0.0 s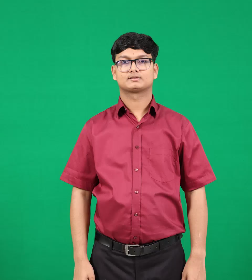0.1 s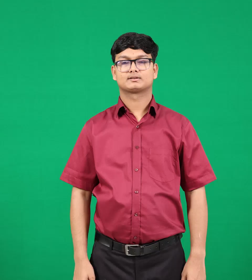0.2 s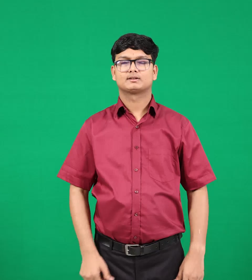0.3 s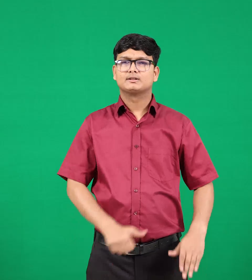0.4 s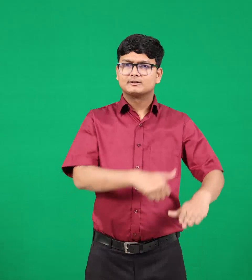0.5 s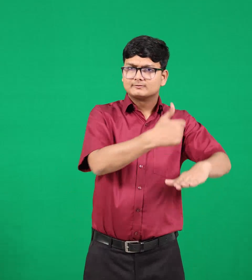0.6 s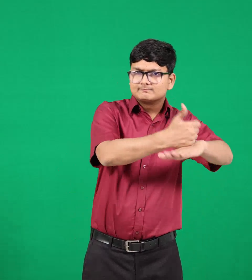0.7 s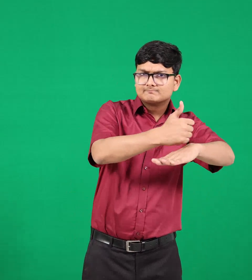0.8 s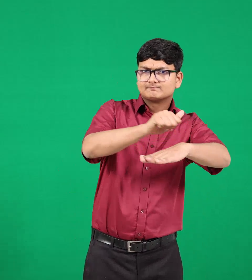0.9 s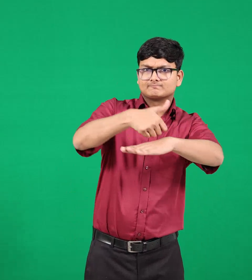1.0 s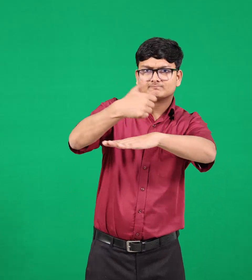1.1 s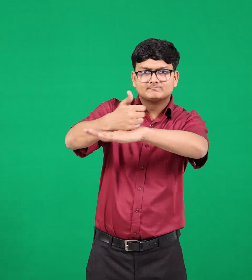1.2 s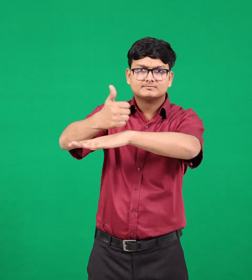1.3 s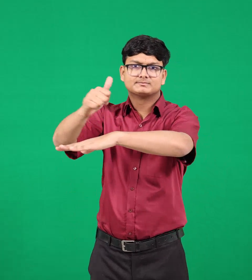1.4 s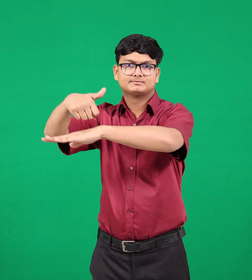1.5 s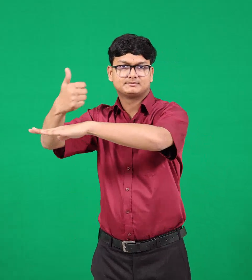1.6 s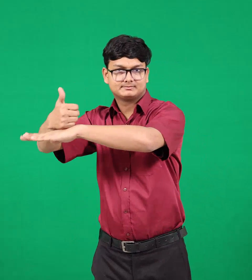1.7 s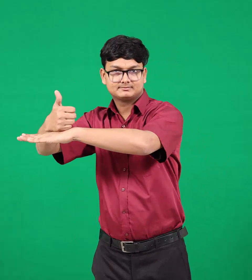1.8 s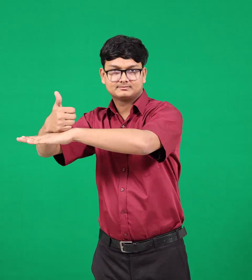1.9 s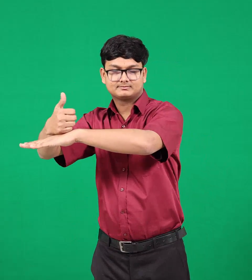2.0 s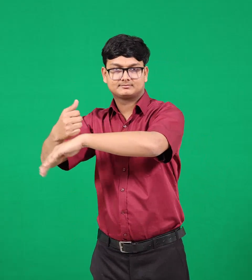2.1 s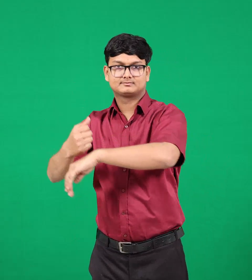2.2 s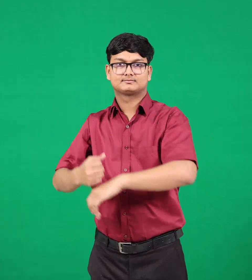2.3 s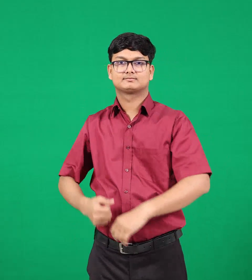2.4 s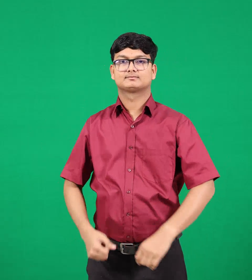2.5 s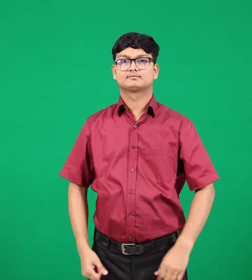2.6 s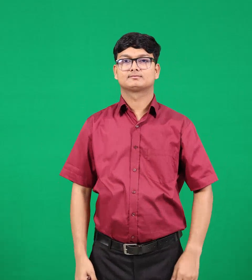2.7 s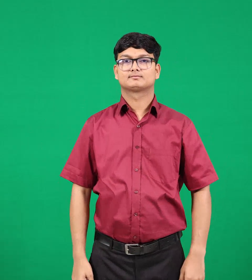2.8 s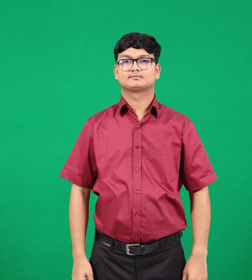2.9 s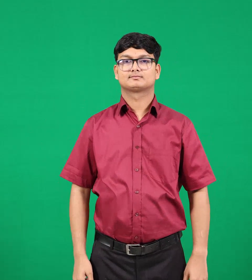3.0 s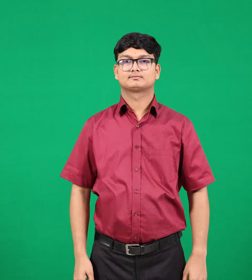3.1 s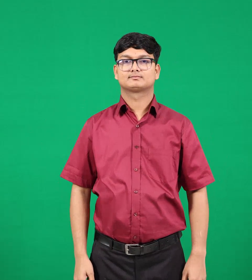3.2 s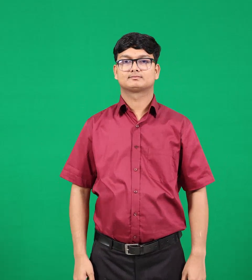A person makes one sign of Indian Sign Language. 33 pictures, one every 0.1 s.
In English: foundations
